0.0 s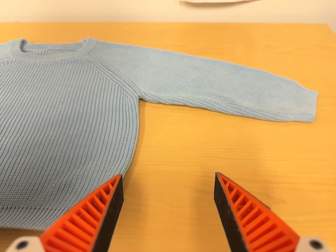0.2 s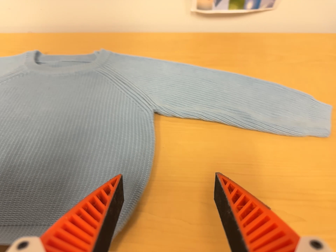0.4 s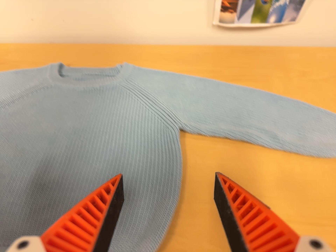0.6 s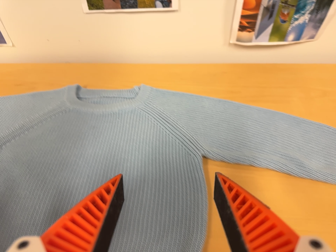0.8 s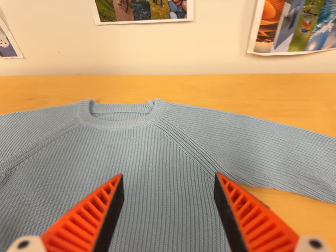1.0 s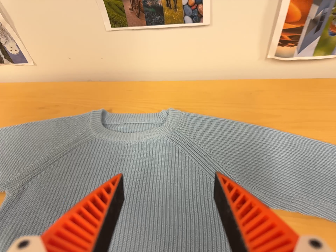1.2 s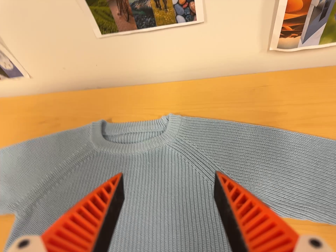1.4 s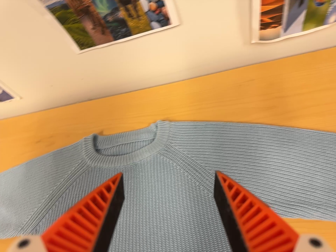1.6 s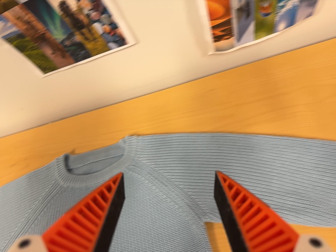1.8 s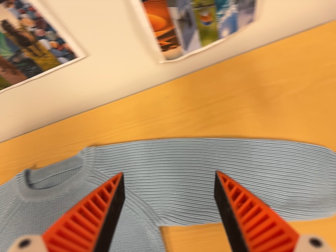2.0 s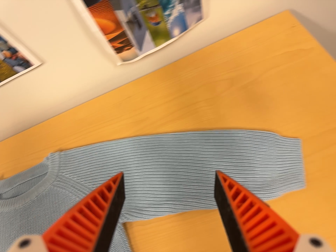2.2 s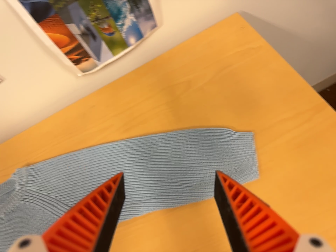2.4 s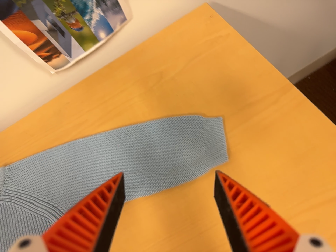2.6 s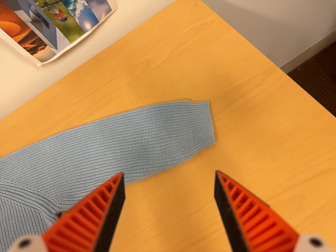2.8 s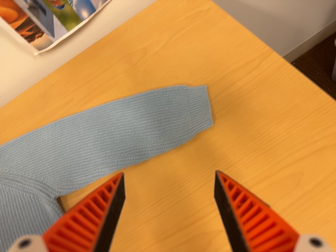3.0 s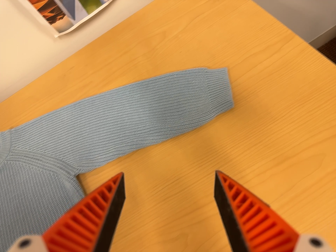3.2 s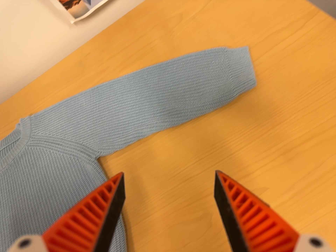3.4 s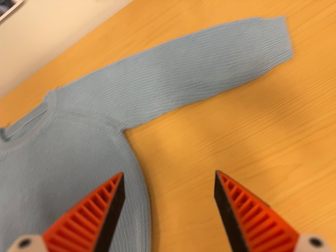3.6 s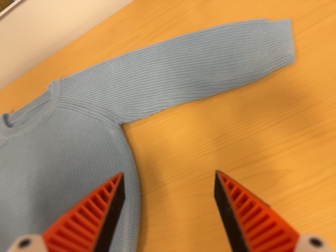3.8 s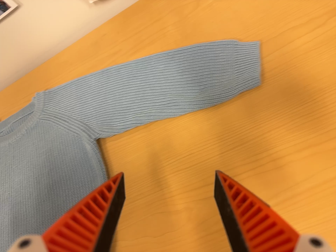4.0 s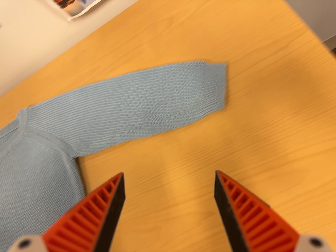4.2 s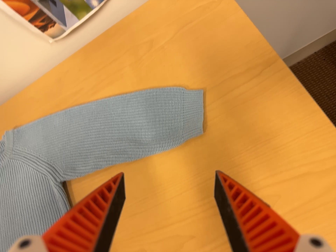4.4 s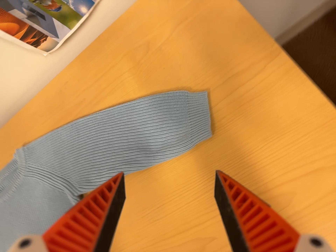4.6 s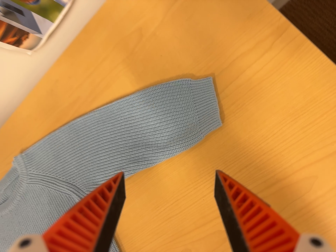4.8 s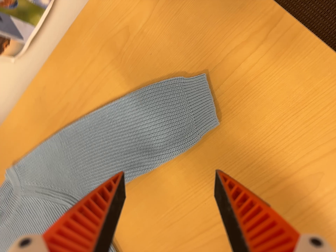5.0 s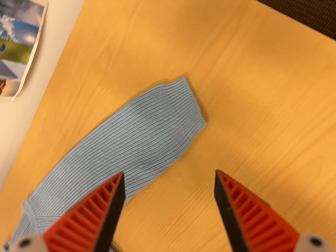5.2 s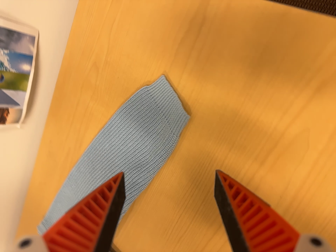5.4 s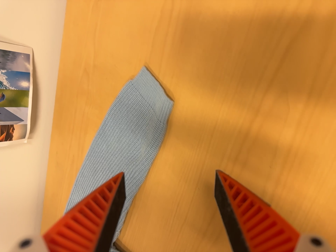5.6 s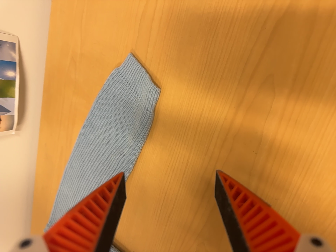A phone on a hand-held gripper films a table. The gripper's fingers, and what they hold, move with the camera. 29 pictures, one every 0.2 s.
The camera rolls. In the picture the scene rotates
counterclockwise.
0.0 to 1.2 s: The camera pans to its left by about 10 degrees. It travels toward the top of its view, about 26 cm, so close, fixed things drift downward.
1.2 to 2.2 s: The camera travels to its right, about 28 cm, so close, fixed things drift to the left. It rolls about its line of sight by about 25 degrees, and the scene rotates counterclockwise.
2.2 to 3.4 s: The camera travels toward the bottom of its view, about 14 cm, so close, fixed things drift upward.
3.4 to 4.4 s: The camera travels toward the top of its view and to its right, about 22 cm. Its aim tips toward the bottom of its view by about 10 degrees.
4.4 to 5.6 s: The camera pans to its left by about 15 degrees. It travels to its right, about 18 cm. It rolls about its line of sight by about 35 degrees, and the scene rotates counterclockwise.
The film runs forward here.
